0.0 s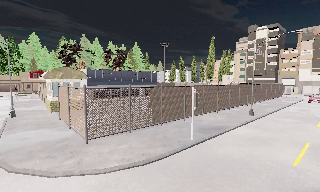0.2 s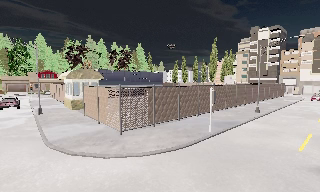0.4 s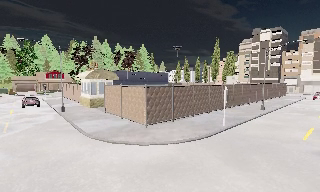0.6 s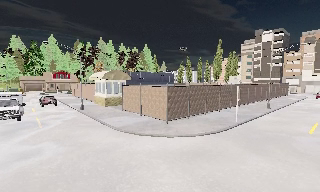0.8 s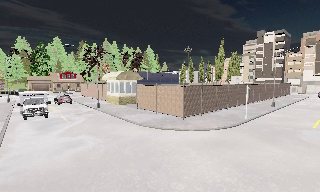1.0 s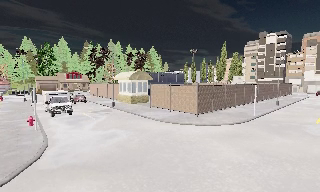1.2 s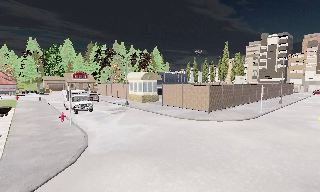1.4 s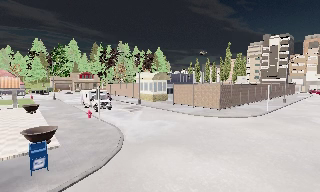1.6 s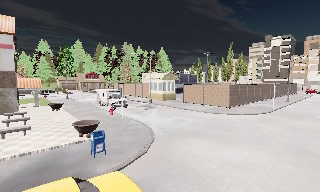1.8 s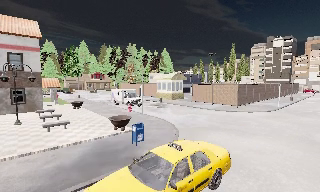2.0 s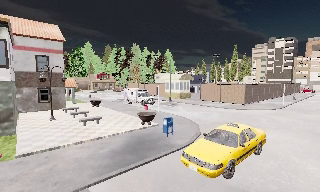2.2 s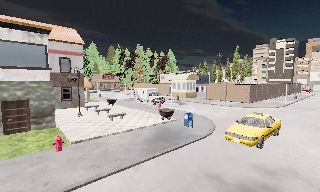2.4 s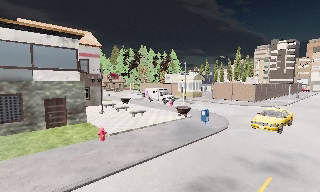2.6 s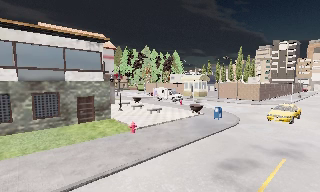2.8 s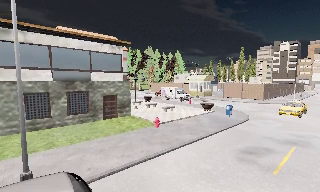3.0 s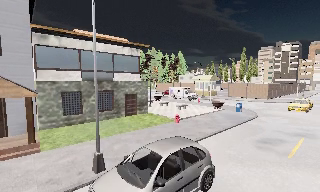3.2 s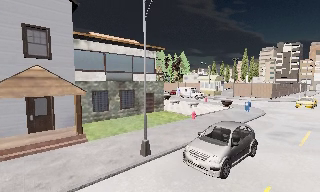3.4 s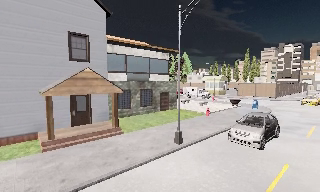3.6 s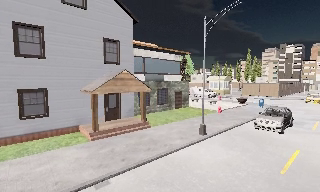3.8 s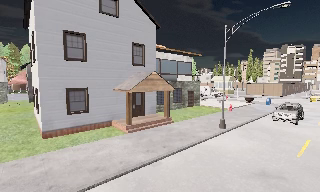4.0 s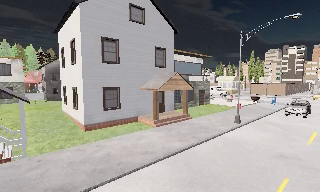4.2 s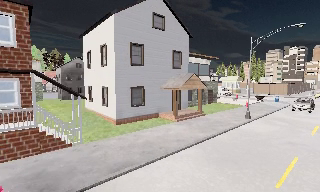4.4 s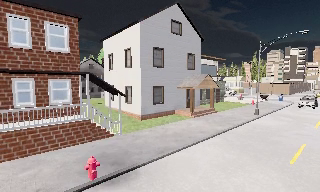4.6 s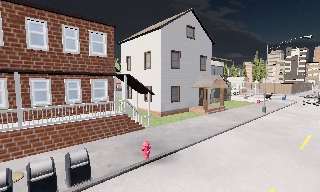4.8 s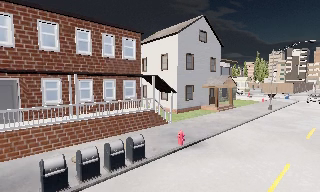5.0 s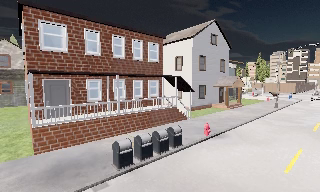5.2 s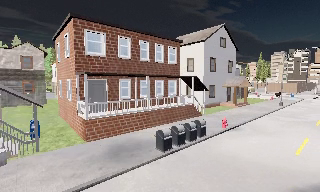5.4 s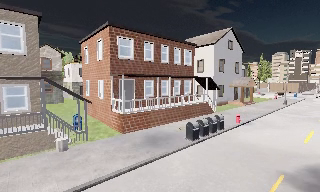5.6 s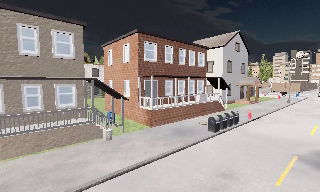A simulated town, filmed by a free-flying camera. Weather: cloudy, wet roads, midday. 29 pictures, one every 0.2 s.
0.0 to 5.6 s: The camera travels to its left and backward, about 65 m, so close, fixed things drift to the right.
The film runs backward here.
